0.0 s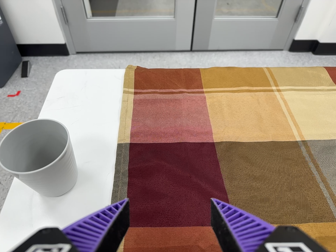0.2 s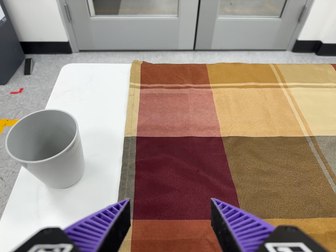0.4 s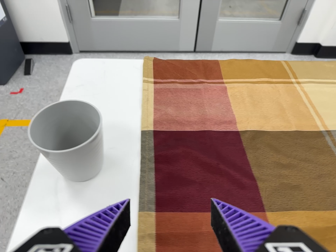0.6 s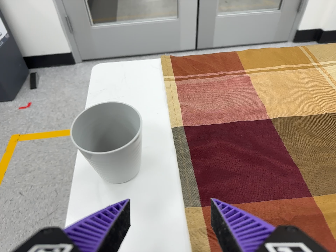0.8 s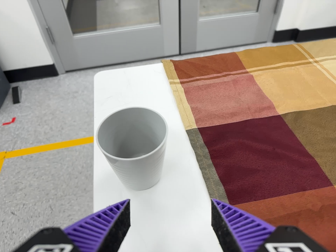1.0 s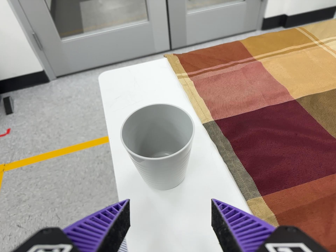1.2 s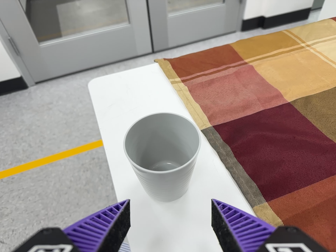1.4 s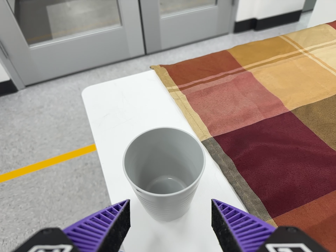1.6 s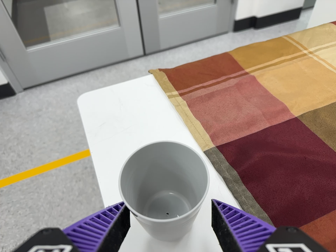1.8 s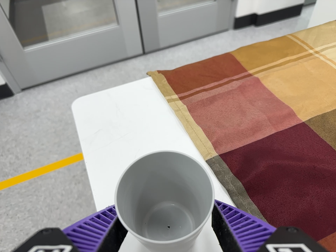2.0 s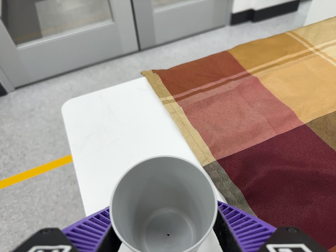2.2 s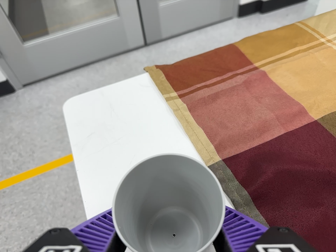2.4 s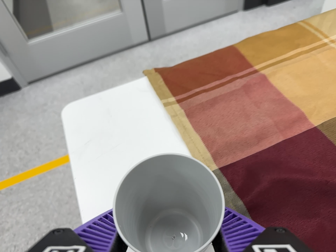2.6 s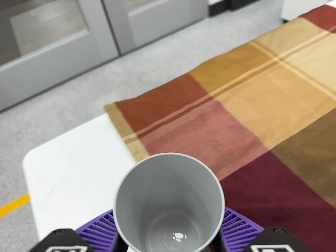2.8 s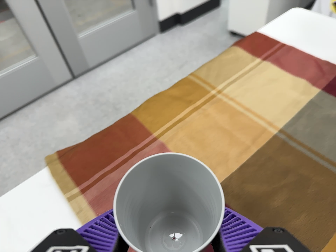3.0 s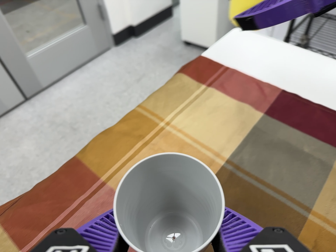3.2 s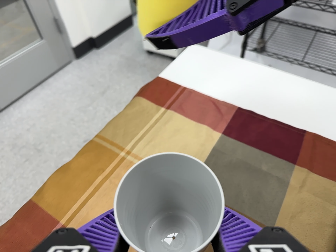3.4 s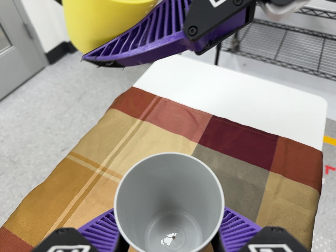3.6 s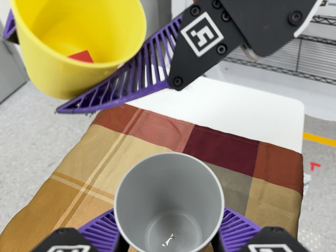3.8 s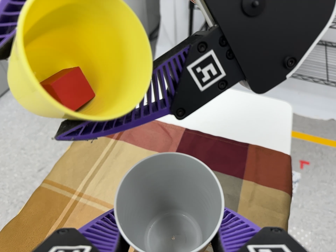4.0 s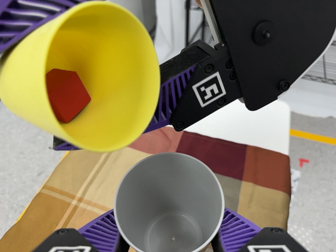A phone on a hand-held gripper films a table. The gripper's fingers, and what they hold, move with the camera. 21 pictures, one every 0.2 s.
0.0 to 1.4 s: The camera pans to its right by about 10 degrees. It travels to its left, about 20 cm. It rolls about its line of sight by about 15 degrees, and the scene rotates counterclockwise.
1.4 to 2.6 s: The camera travels toward the top of its view, forward and to its right, about 12 cm, so close, fixed things drift downward. It rolls about its line of sight by about 10 degrees, and the scene rotates counterclockwise.
2.6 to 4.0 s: The camera swings to its right by about 30 degrees, and the scene slides to the left. It travels toward the top of its view and to its right, about 22 cm, so close, fixed things drift downward. It rolls about its line of sight by about 25 degrees, and the scene rotates counterclockwise.
The film runs forward here.
